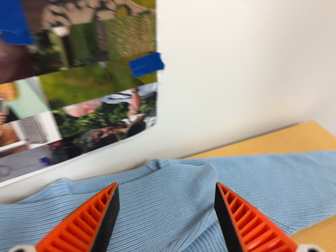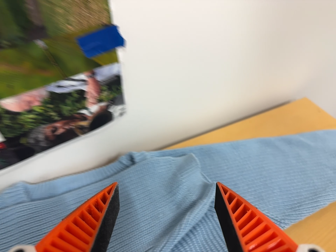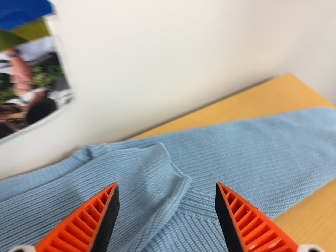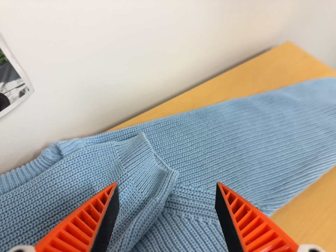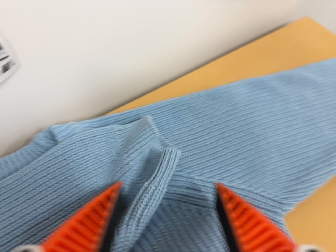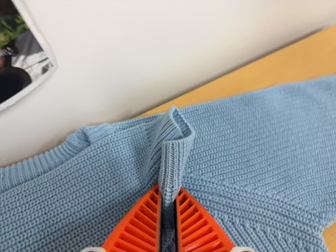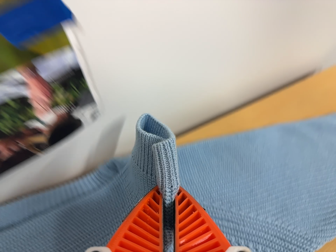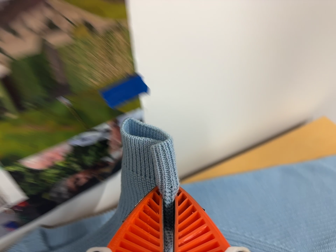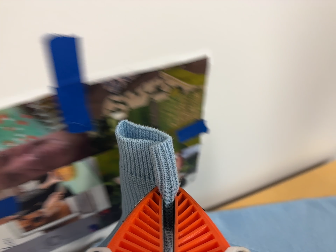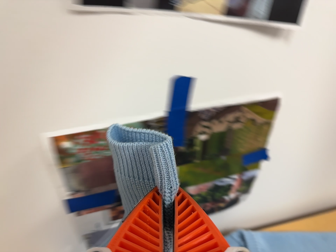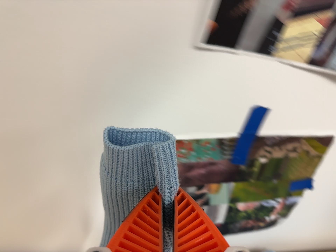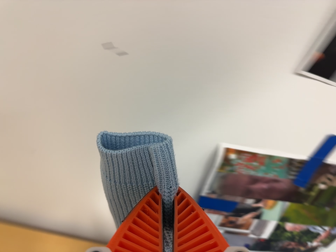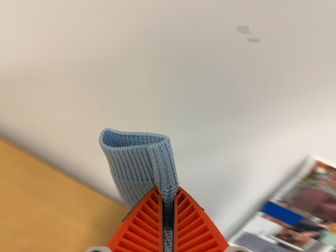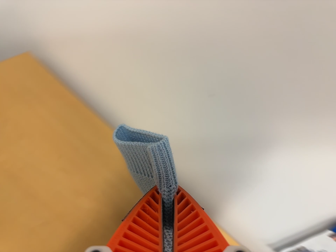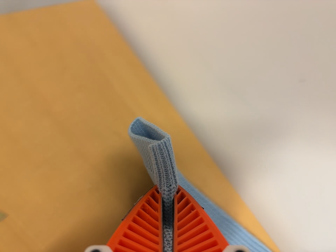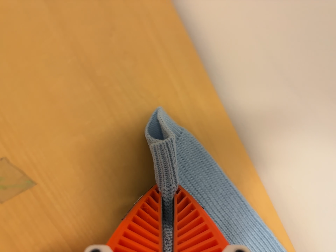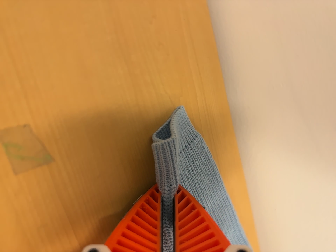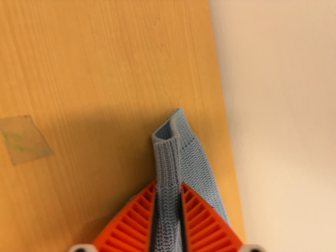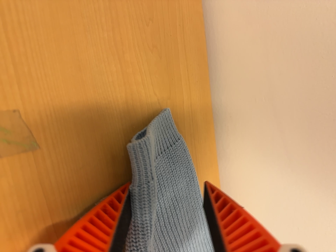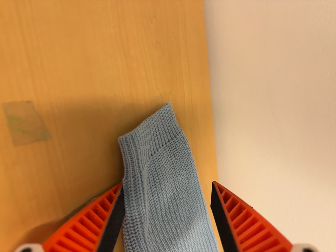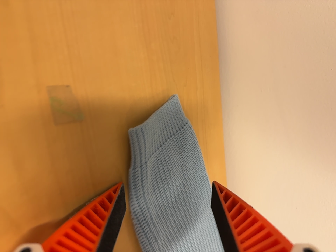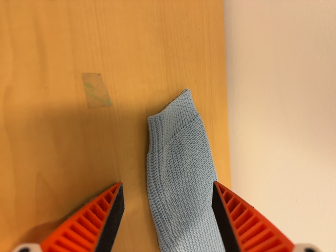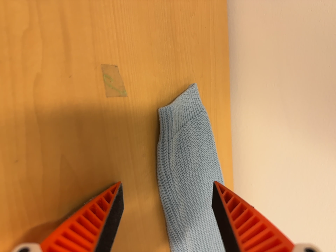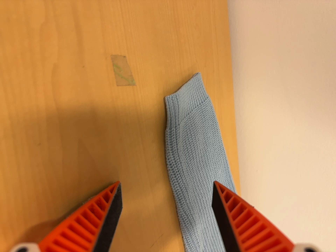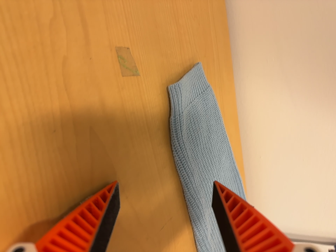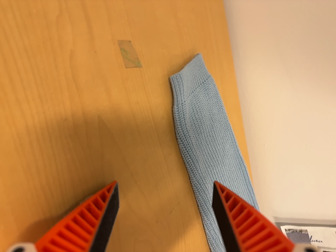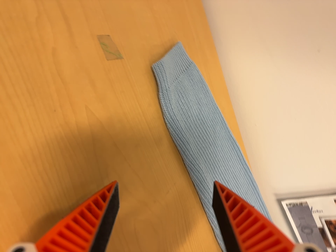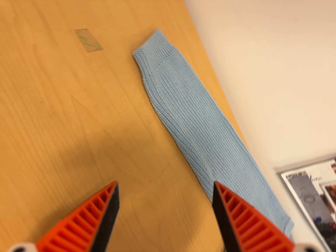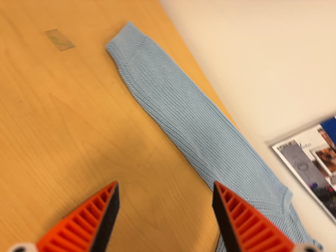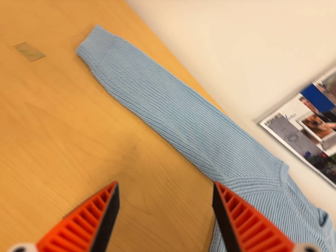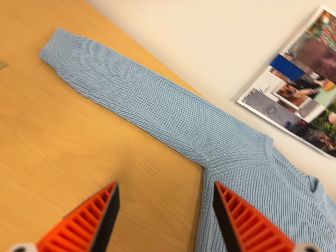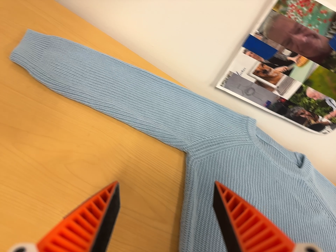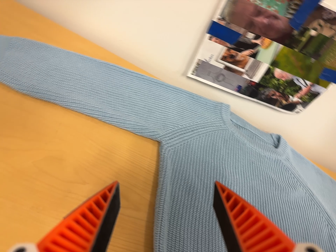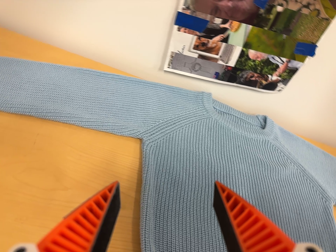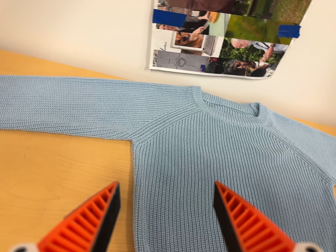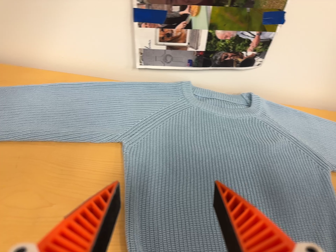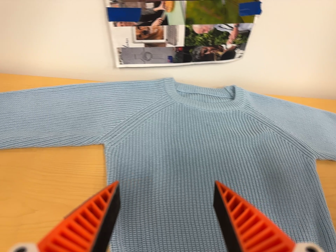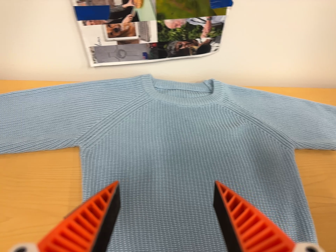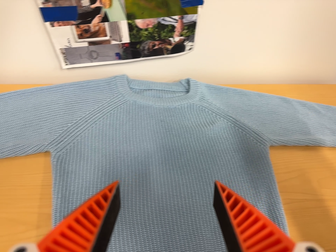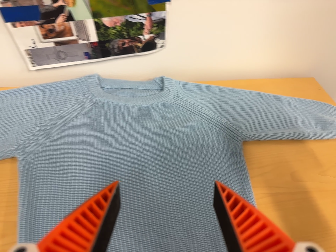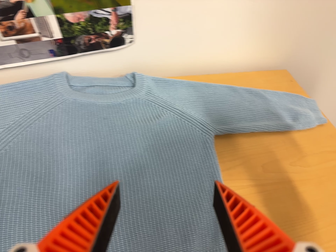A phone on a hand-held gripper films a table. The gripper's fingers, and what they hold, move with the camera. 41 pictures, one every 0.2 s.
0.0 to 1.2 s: The camera travels forward, about 16 cm, so what stands in front looms larger. Its aim tips toward the bottom of its view by about 10 degrees.
1.2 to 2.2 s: The camera pans to its left by about 15 degrees. It travels to its left and backward, about 40 cm, so close, fixed things drift to the right. Its aim tips toward the top of its view by about 25 degrees, and the scene shifts downward. It rolls about its line of sight by about 30 degrees, and the scene rotates clockwise.
2.2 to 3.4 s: The camera travels to its left, about 32 cm, so close, fixed things drift to the right. Its aim tips toward the bottom of its view by about 10 degrees, and the scene shifts upward. It rolls about its line of sight by about 60 degrees, and the scene rotates clockwise.
3.4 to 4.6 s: The camera travels backward, toward the bottom of its view and to its left, about 10 cm, so what stands in front gets smaller.
4.6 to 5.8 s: The camera travels to its right, toward the bottom of its view and backward, about 14 cm. It rolls about its line of sight by about 35 degrees, and the scene rotates counterclockwise.
5.8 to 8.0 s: The camera travels to its right, about 36 cm, so close, fixed things drift to the left. Its aim tips toward the bottom of its view by about 10 degrees, and the scene shifts upward. It rolls about its line of sight by about 50 degrees, and the scene rotates counterclockwise.
The film runs backward here.
